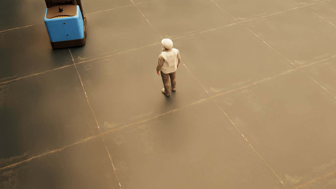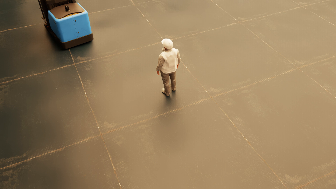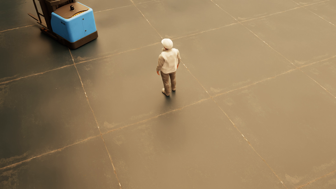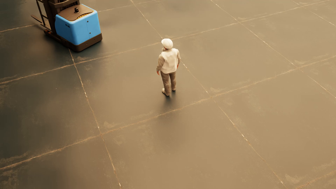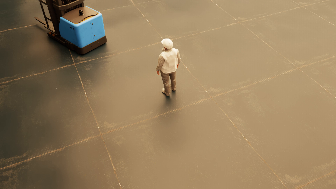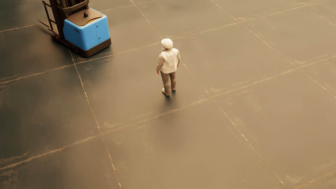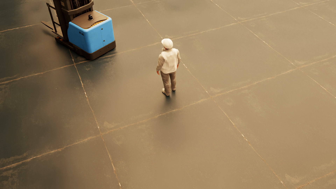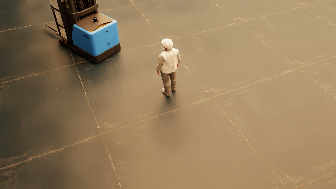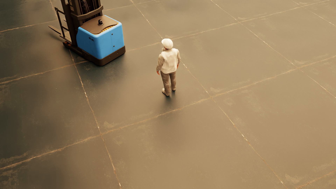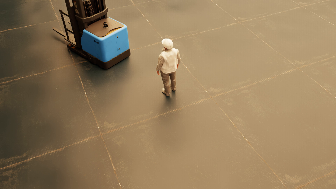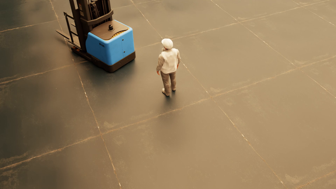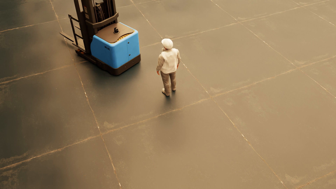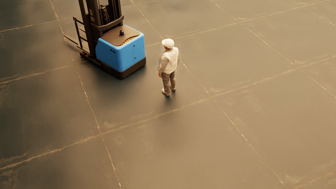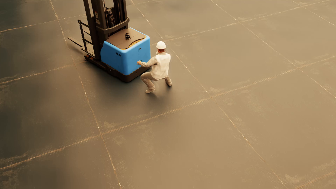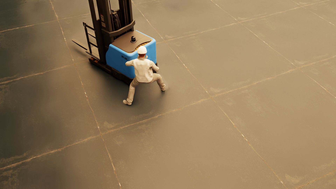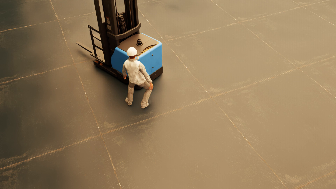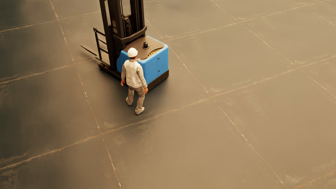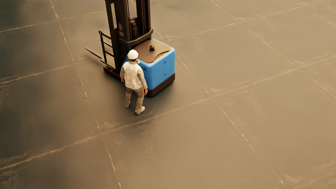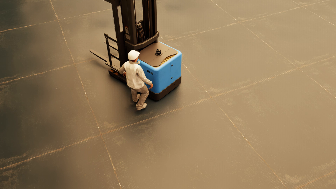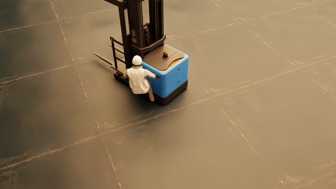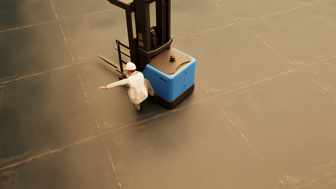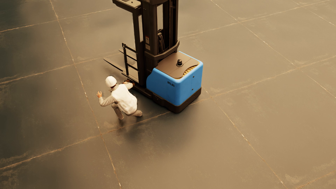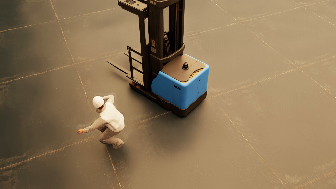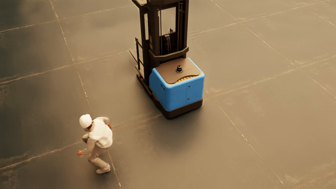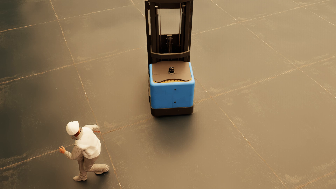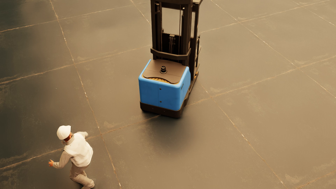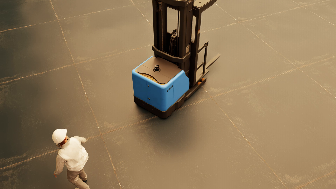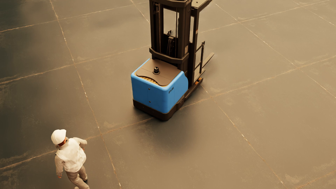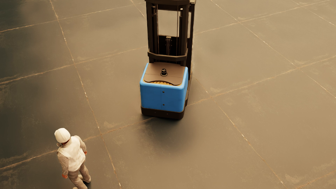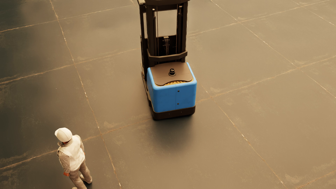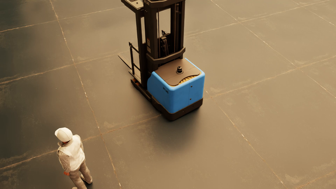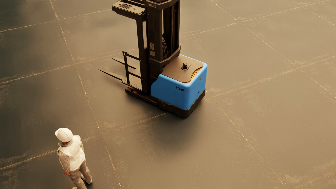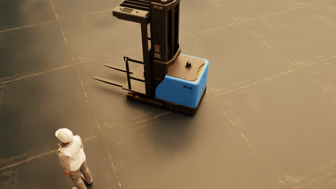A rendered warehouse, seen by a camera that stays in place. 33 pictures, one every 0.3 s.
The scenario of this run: Near miss between a forklift and a person.
